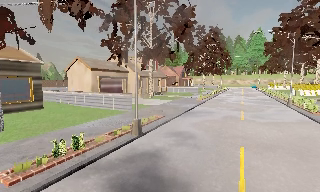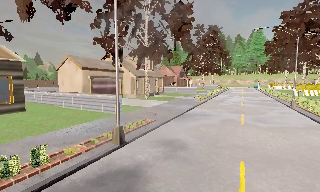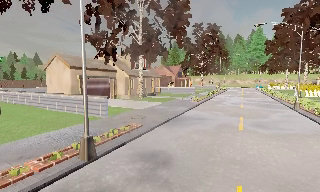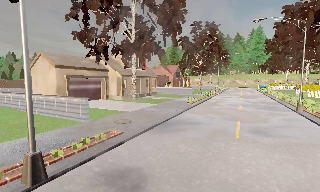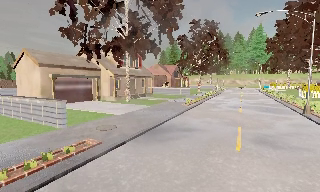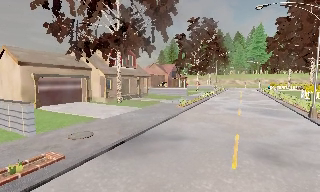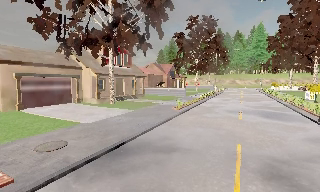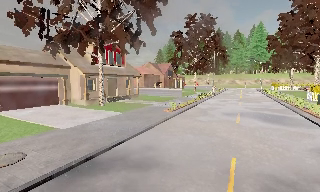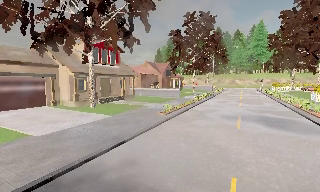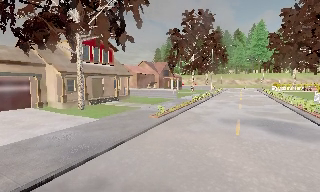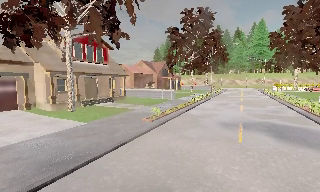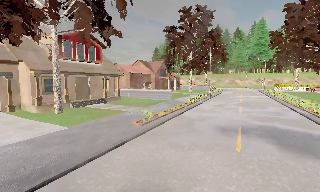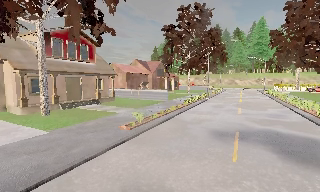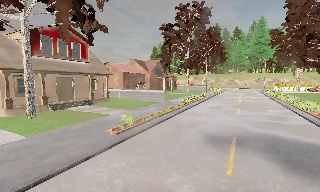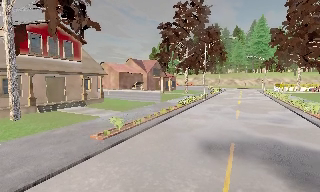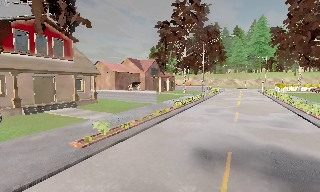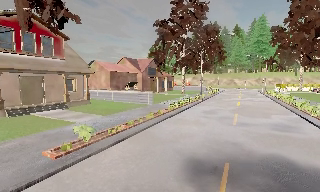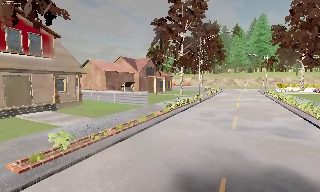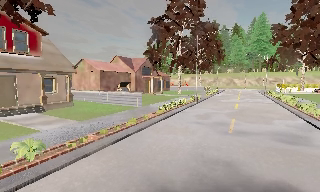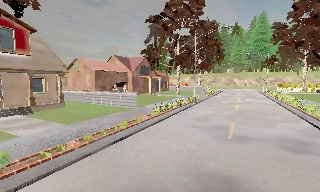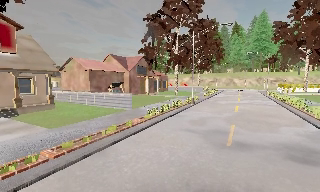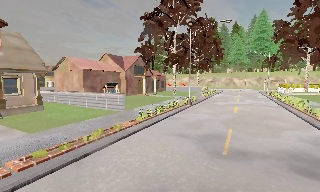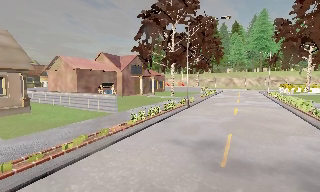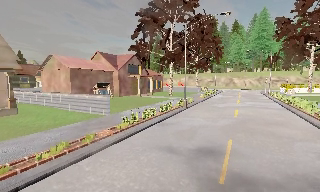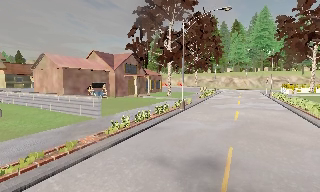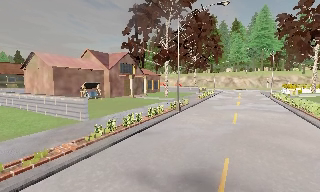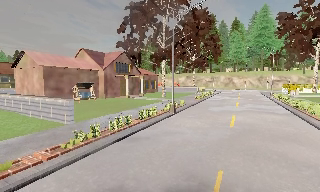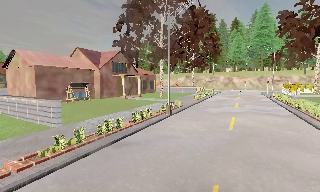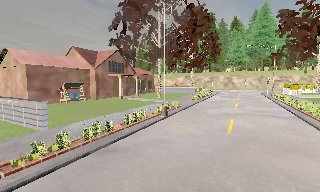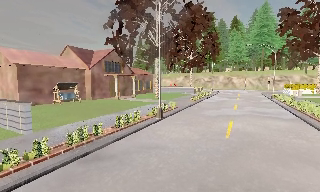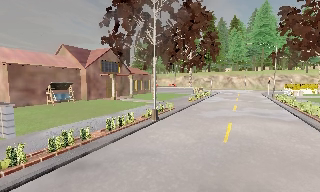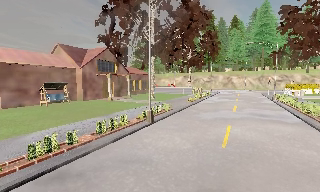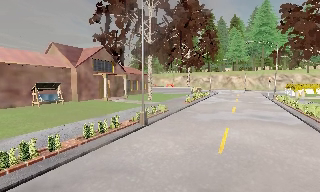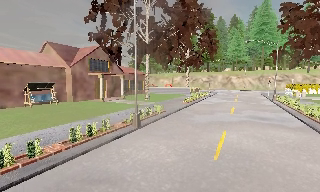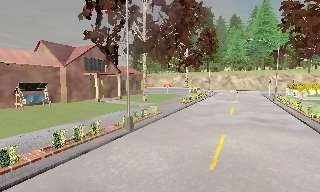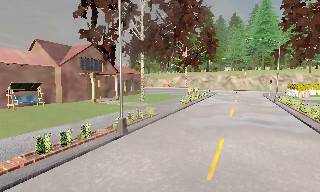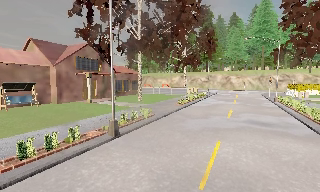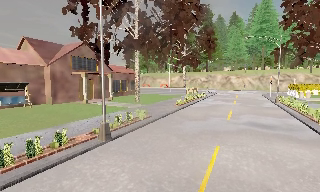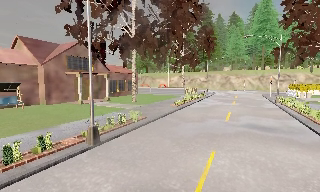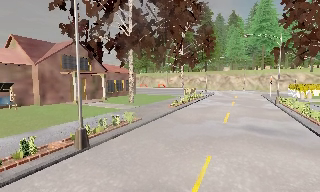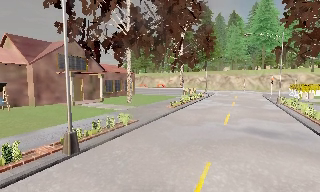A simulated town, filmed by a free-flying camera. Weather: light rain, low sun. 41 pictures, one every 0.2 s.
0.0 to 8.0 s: The camera travels forward and to its right, about 35 m, so what stands in front looms larger. It loses speed.
The film runs forward here.
